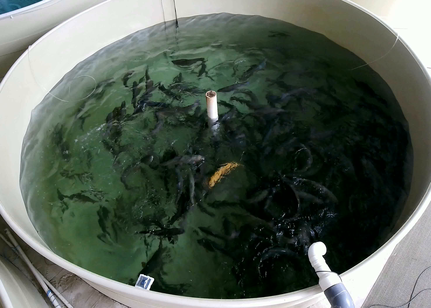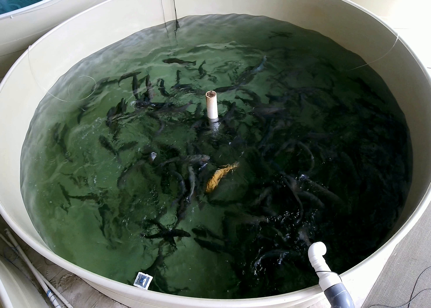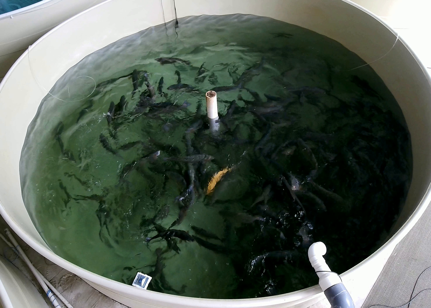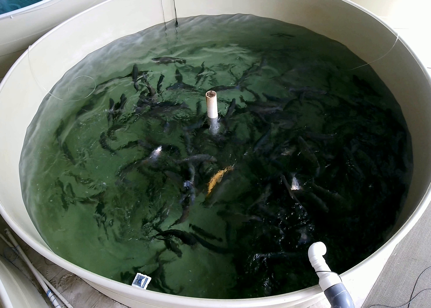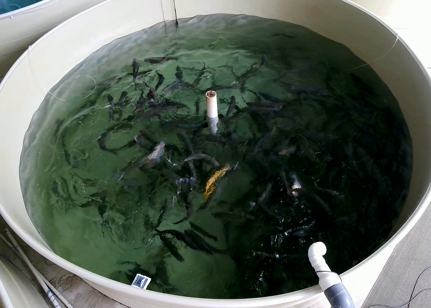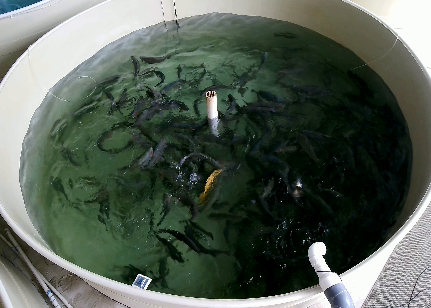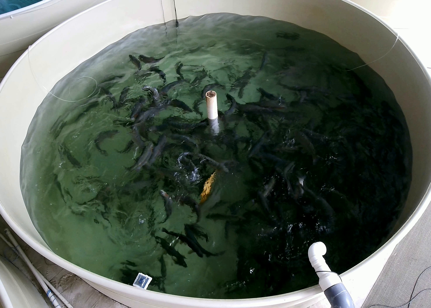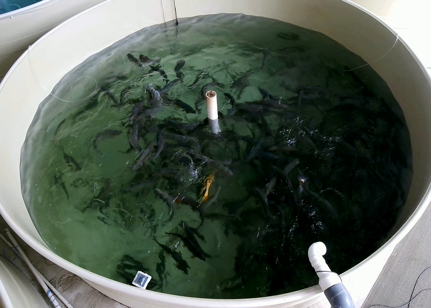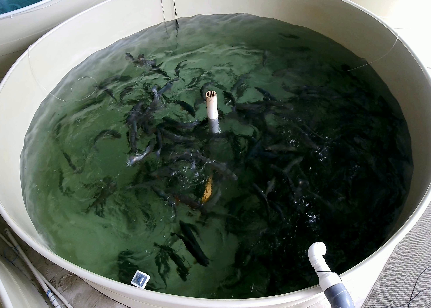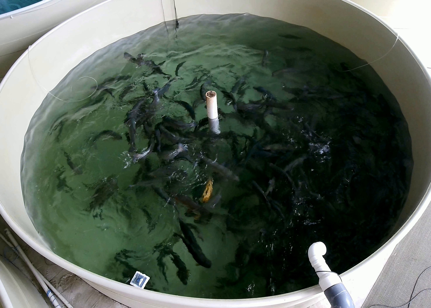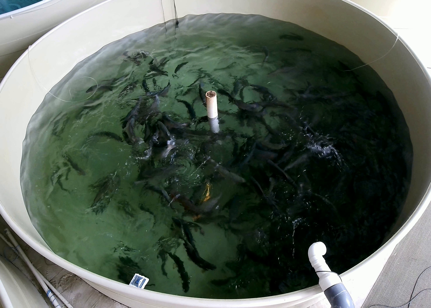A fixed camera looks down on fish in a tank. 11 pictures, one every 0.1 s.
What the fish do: Weak feeding.
